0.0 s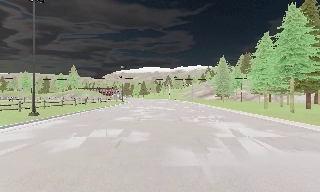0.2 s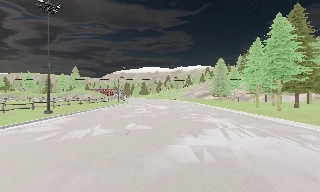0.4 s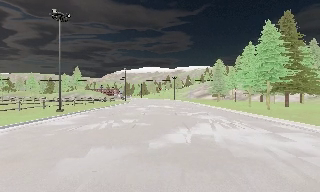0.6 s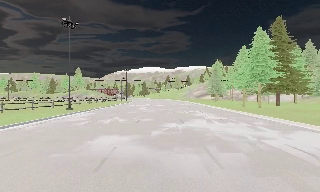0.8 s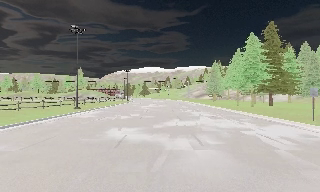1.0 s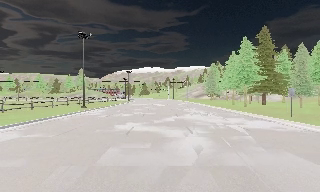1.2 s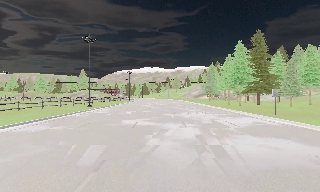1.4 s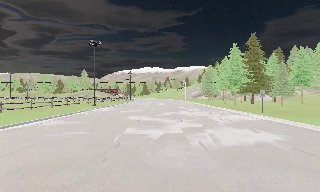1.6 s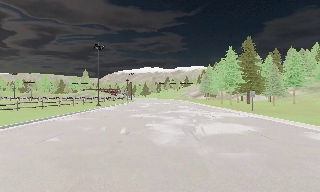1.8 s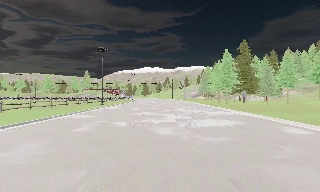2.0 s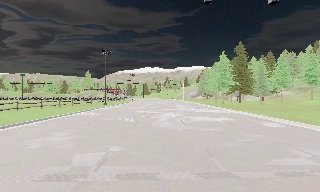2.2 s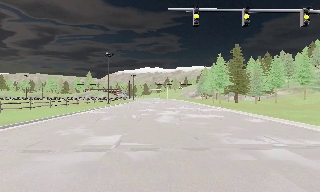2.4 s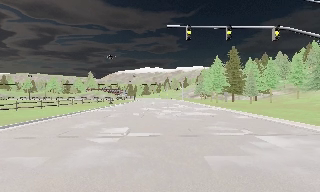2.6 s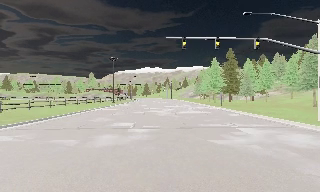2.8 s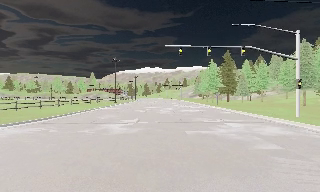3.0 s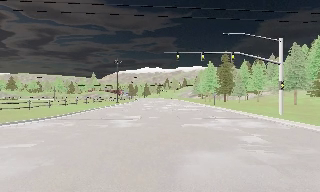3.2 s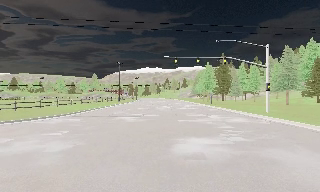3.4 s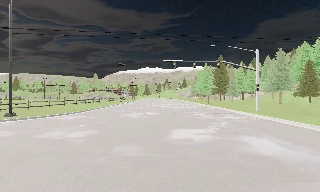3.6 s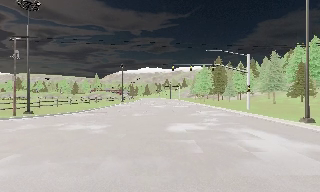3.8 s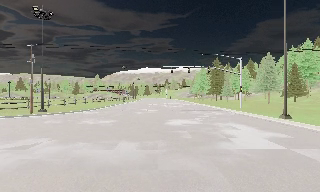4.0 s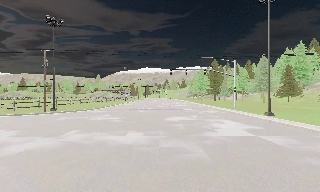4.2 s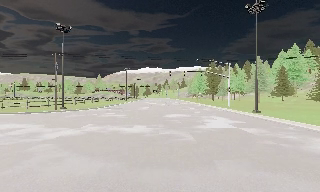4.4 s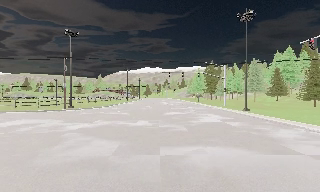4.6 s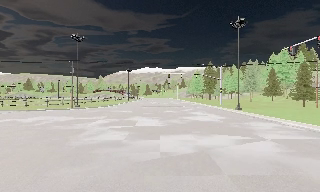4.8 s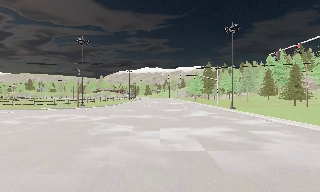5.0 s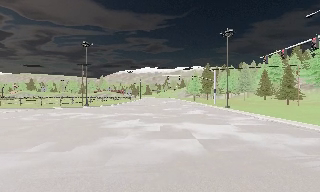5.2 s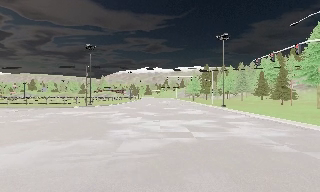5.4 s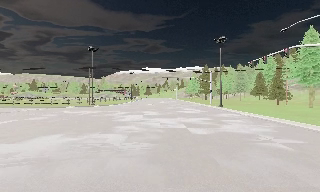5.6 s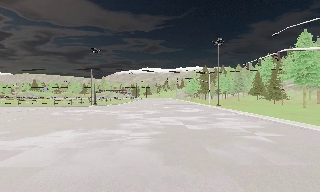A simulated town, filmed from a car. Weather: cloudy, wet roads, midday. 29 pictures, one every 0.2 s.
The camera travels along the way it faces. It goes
backward.
0.0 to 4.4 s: The camera travels backward, about 45 m, so what stands in front gets smaller.
4.4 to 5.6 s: The camera travels backward, about 9 m, so what stands in front gets smaller. It loses speed.
The film runs backward here.
